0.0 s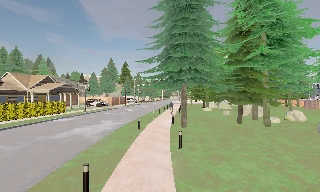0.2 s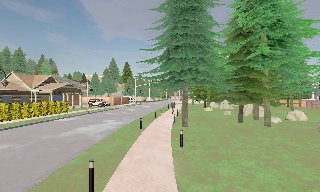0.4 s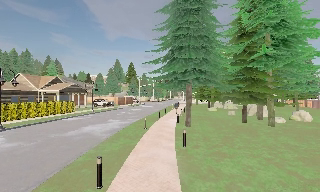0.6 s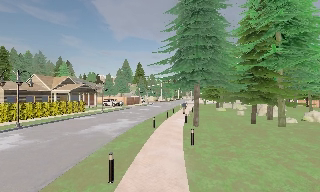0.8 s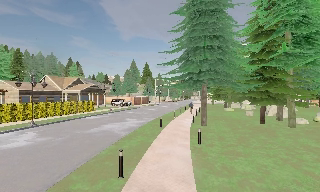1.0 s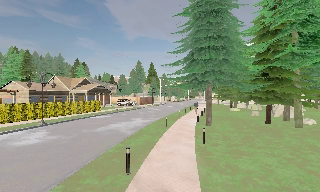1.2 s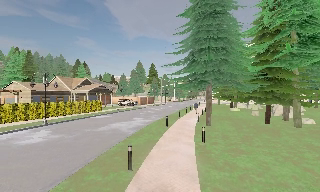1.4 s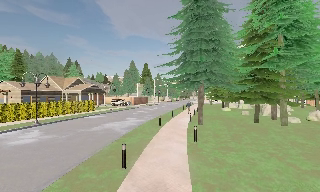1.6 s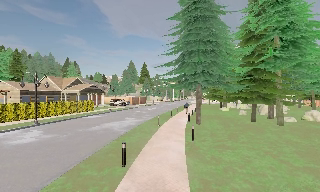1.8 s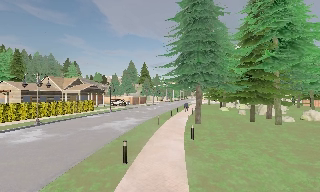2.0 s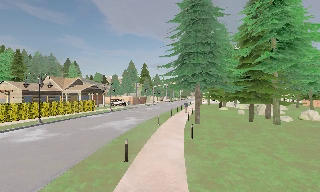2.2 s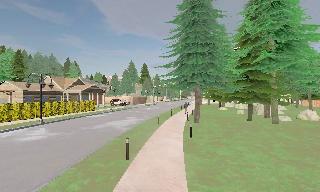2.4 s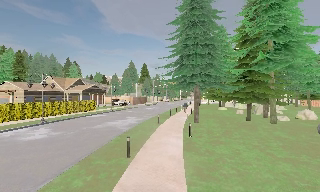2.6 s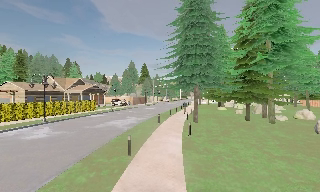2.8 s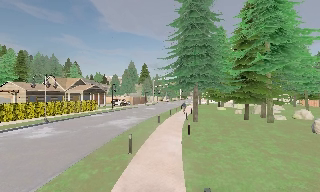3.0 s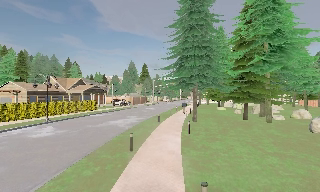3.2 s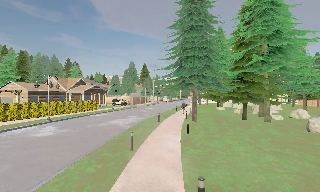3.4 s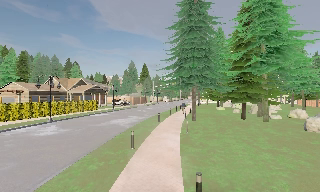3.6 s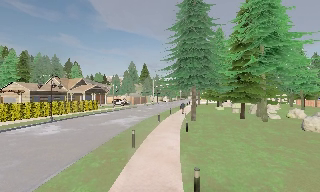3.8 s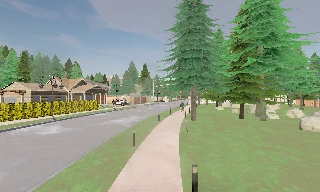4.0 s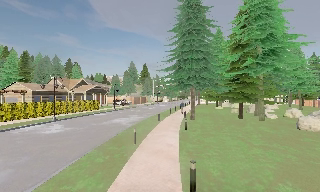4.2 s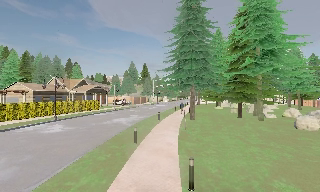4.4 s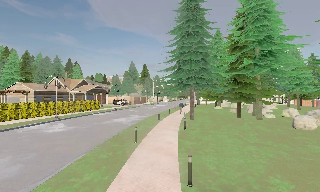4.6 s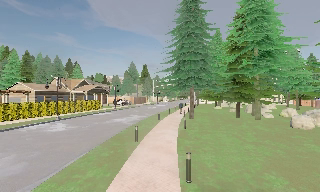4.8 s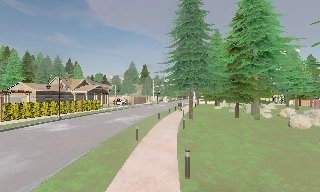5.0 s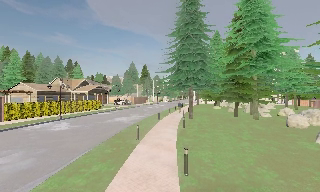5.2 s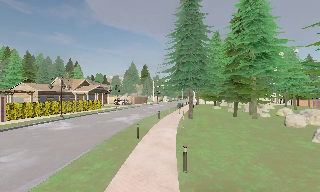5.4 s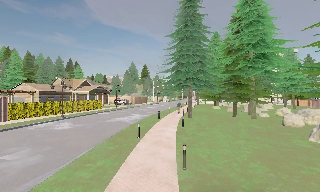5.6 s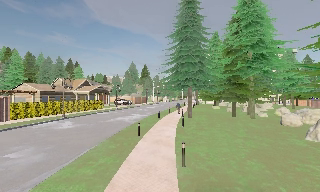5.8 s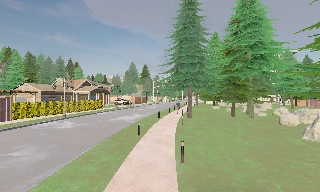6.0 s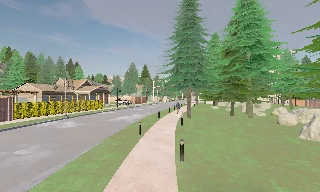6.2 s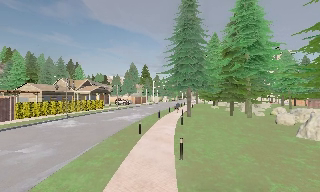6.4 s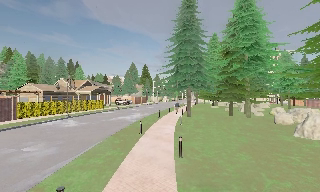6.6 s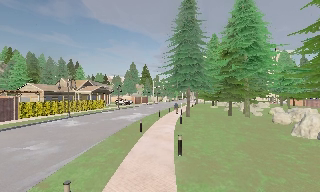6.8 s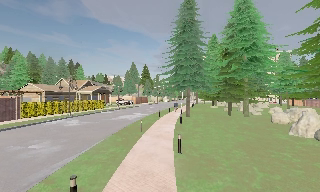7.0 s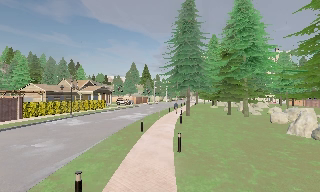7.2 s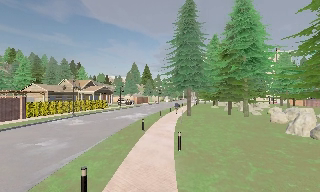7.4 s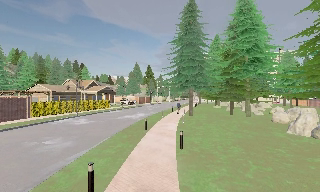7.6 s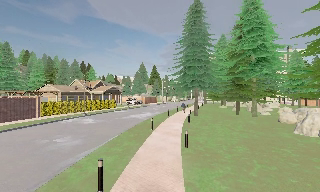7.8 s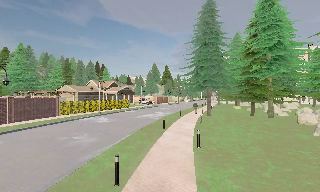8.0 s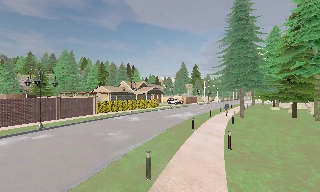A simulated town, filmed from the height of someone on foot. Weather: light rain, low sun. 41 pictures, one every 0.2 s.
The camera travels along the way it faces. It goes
backward.
0.0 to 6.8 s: The camera travels backward, about 7 m, so what stands in front gets smaller.
6.8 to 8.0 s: The camera pans to its left, which is counterclockwise from overhead, by about 20 degrees. It travels backward, about 1 m, so what stands in front gets smaller.
The film runs backward here.
